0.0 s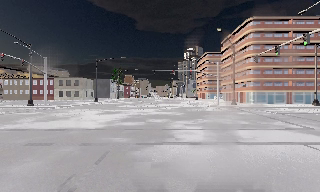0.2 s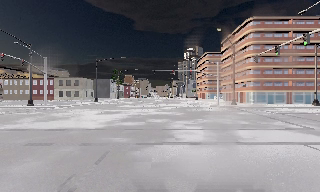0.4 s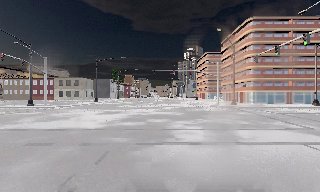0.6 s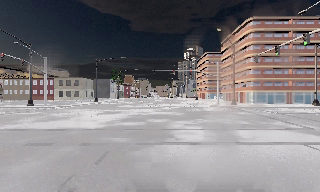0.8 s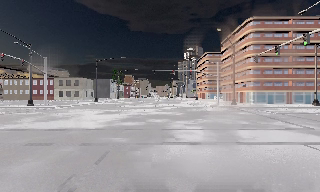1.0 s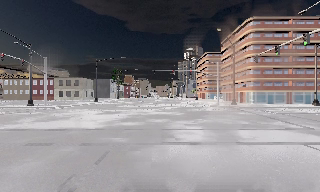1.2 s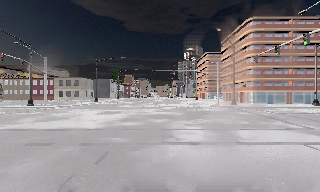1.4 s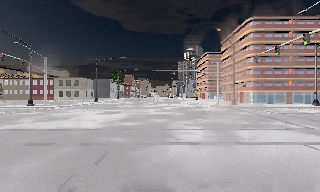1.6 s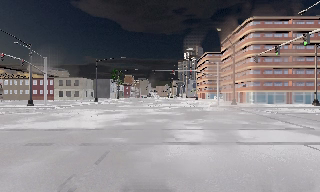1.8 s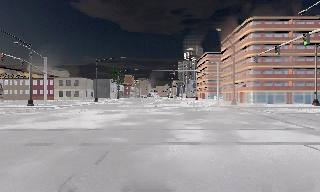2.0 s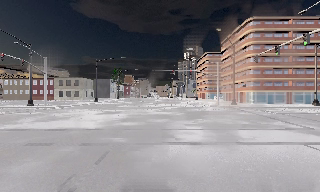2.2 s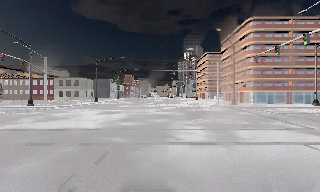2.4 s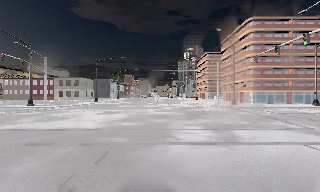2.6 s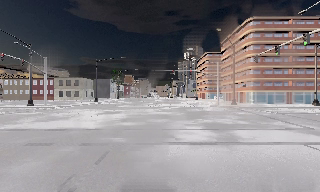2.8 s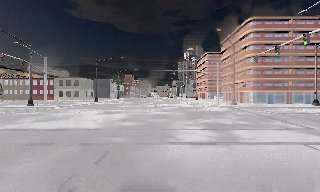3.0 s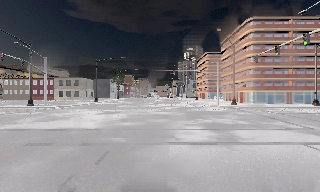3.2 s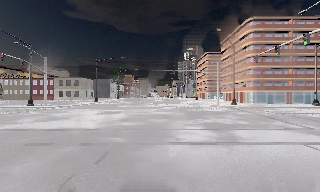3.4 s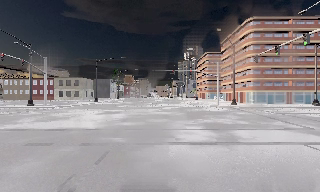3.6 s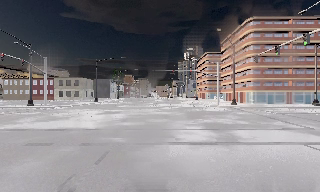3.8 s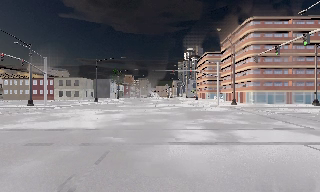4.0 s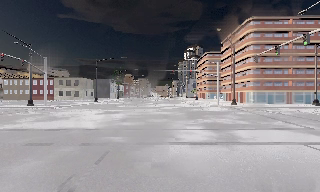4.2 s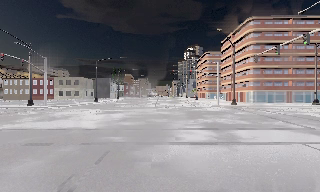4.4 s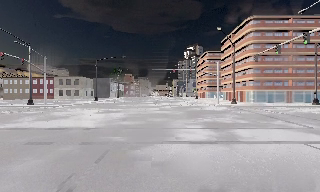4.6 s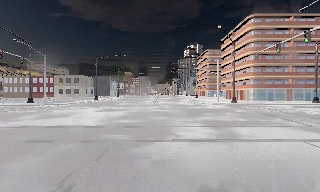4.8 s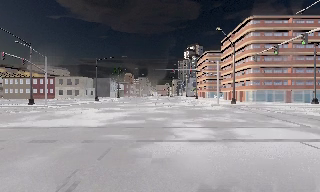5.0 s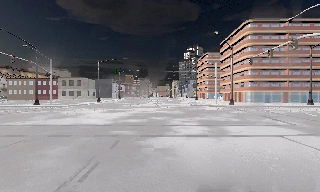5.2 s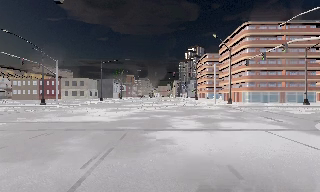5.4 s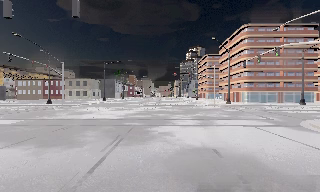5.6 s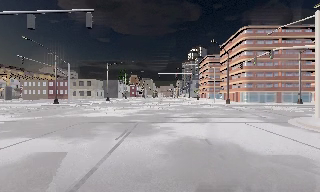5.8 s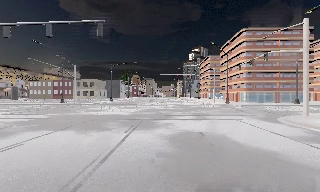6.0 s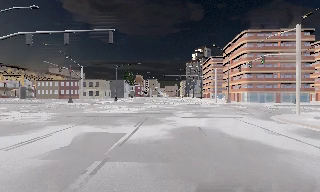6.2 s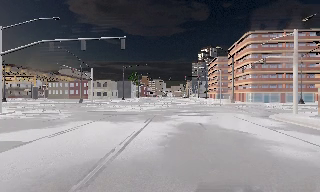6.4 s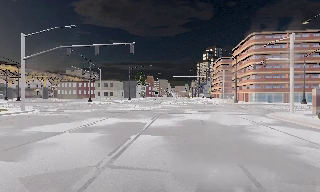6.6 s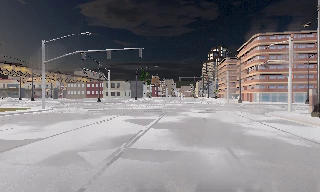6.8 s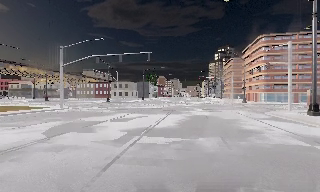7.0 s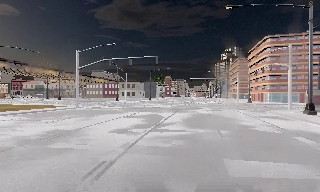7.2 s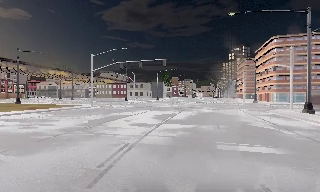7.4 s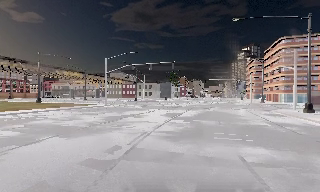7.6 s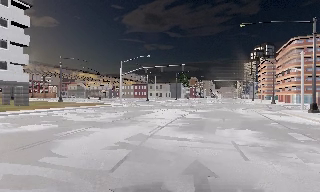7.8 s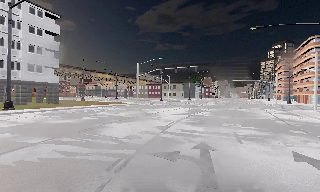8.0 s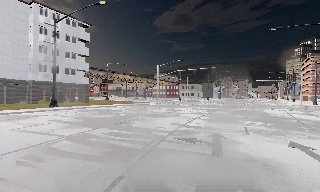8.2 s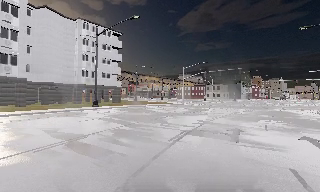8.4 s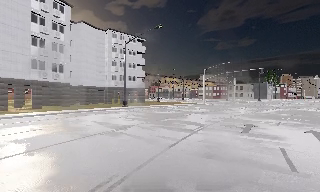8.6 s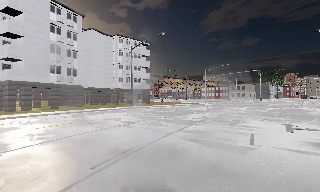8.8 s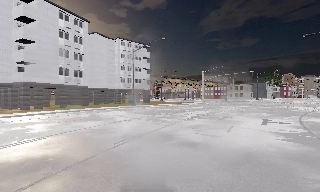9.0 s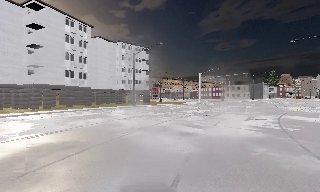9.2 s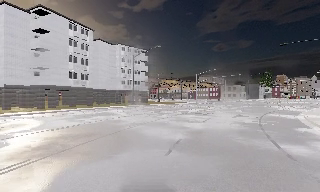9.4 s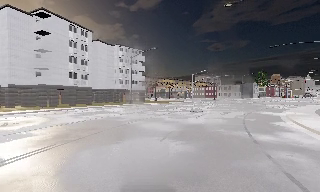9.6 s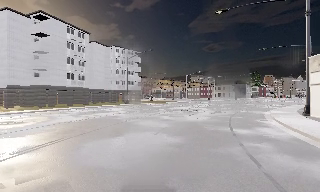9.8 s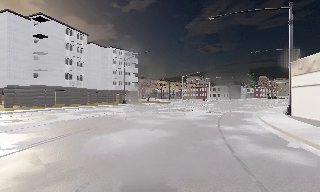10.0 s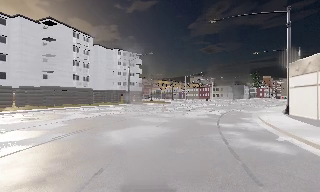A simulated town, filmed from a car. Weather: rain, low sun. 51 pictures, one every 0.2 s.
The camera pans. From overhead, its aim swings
counterclockwise.
The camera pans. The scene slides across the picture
to the right.
0.0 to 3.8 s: The camera keeps its place and its aim.
3.8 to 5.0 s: The camera travels backward, about 1 m, so what stands in front gets smaller. It gains speed.
5.0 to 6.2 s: The camera travels backward, about 8 m, so what stands in front gets smaller.
6.2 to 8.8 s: The camera swings to its left by about 45 degrees, and the scene slides to the right. It travels backward, about 25 m.
8.8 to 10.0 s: The camera travels backward, about 8 m, so what stands in front gets smaller. It loses speed.
The film runs backward here.
